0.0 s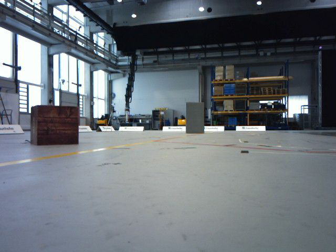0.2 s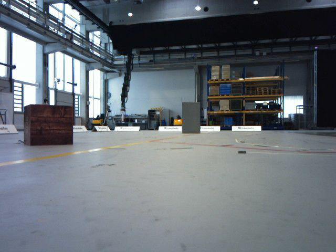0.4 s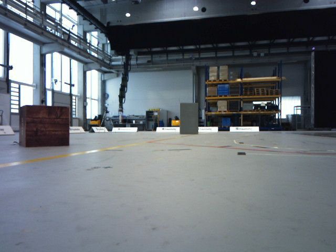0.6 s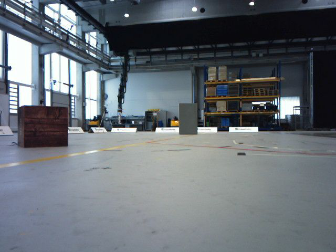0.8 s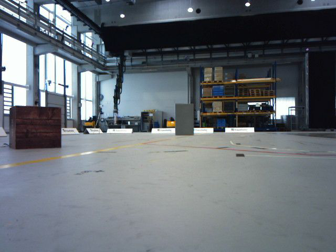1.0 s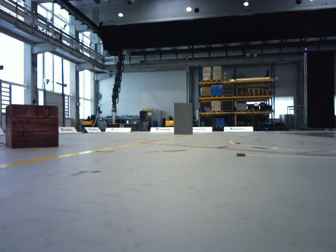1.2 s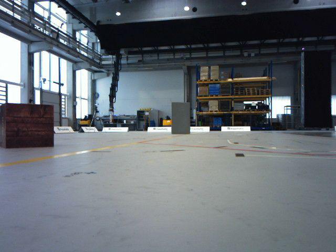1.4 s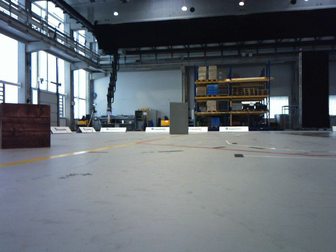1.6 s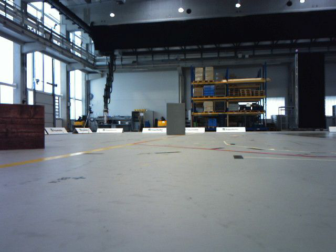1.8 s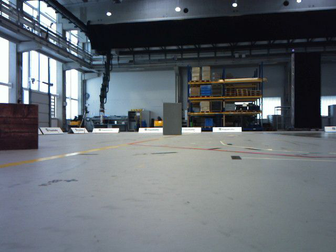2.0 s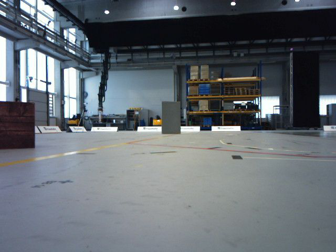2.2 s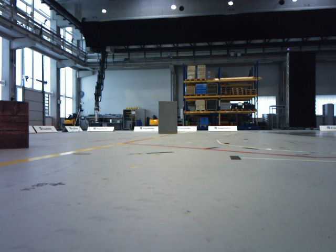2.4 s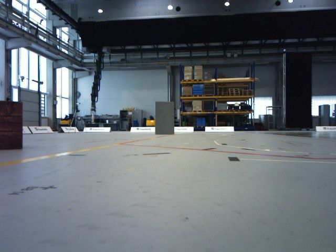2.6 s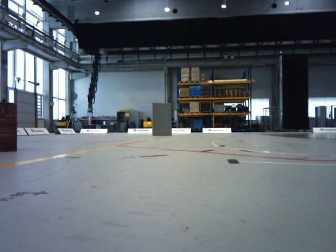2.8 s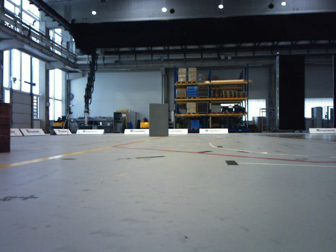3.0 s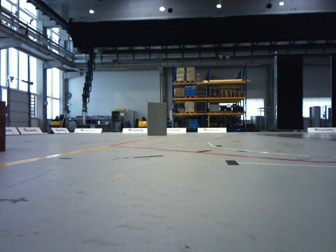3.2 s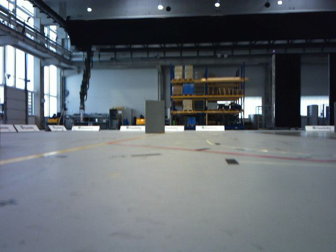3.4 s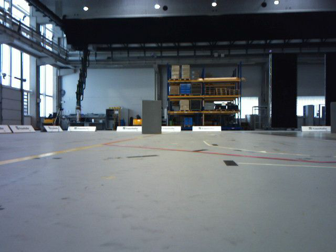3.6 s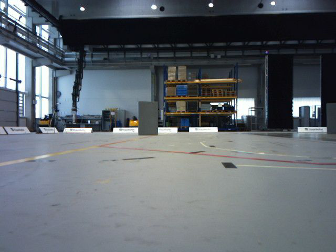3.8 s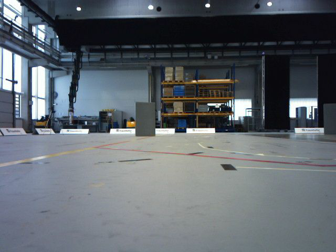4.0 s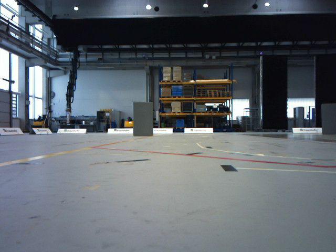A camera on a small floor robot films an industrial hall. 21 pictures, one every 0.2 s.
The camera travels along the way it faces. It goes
forward.
0.0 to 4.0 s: The camera pans to its right, which is clockwise from overhead, by about 10 degrees. It travels forward, about 0.8 m, so what stands in front looms larger.
The film runs forward here.
